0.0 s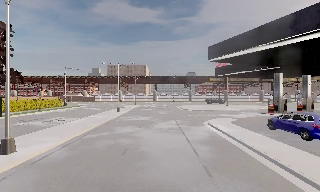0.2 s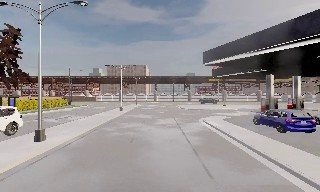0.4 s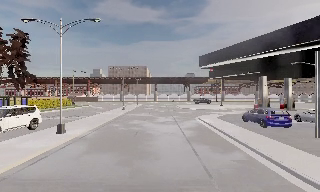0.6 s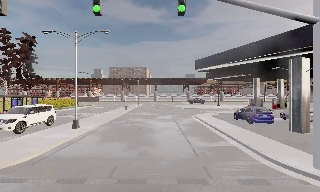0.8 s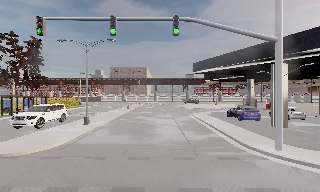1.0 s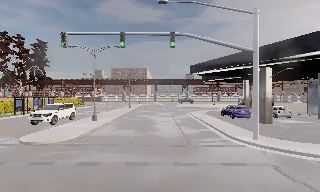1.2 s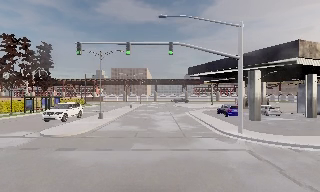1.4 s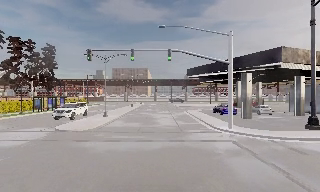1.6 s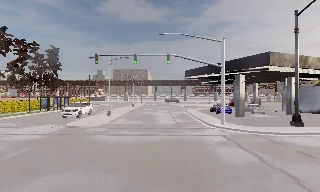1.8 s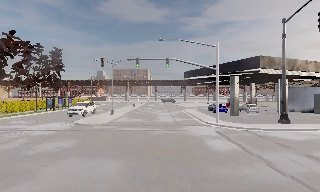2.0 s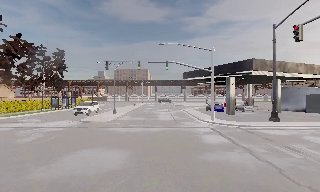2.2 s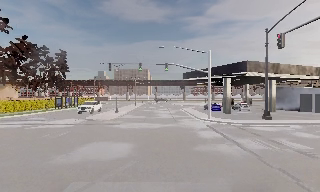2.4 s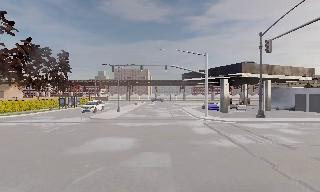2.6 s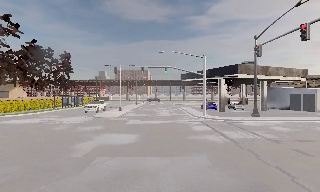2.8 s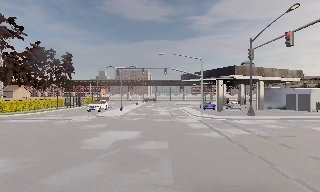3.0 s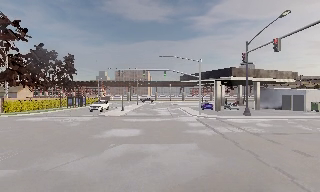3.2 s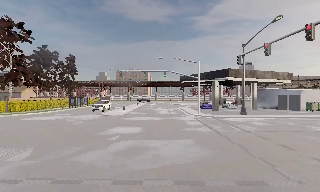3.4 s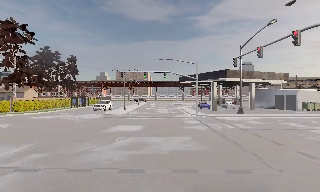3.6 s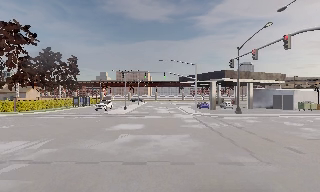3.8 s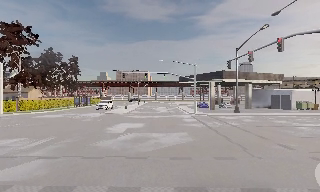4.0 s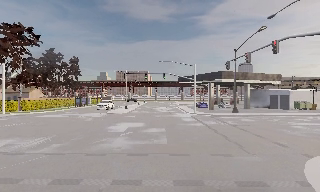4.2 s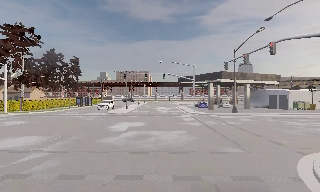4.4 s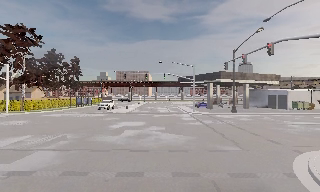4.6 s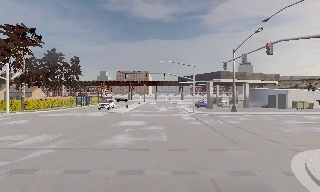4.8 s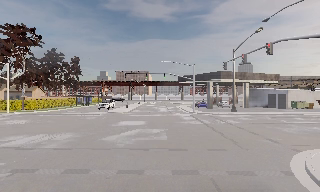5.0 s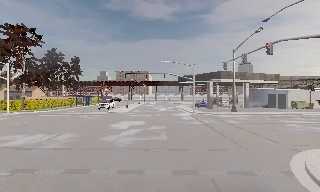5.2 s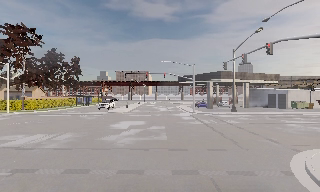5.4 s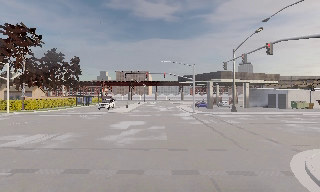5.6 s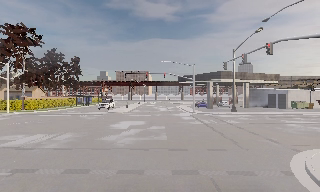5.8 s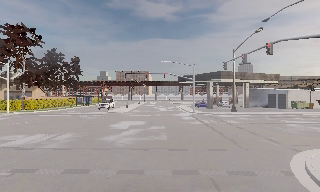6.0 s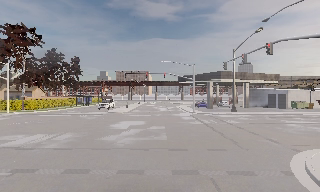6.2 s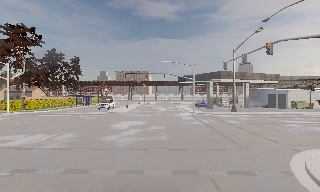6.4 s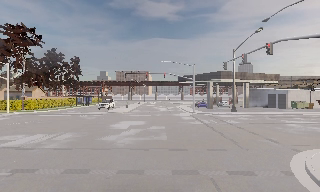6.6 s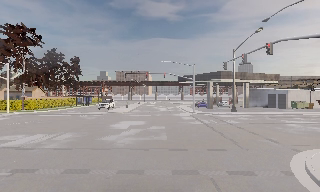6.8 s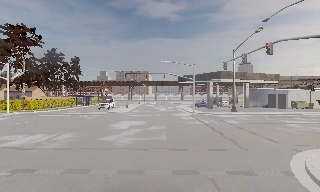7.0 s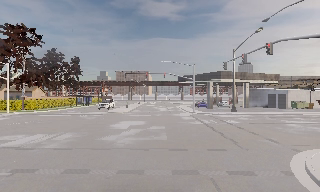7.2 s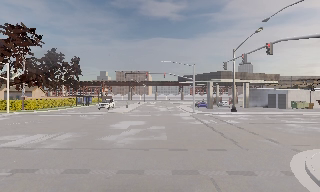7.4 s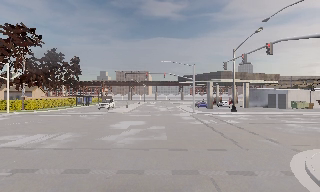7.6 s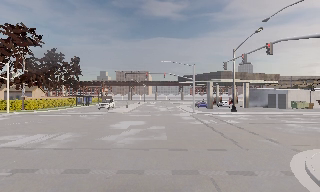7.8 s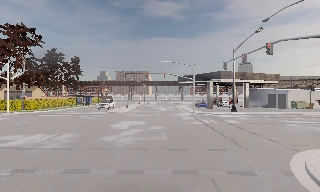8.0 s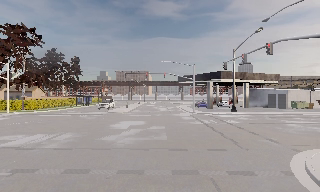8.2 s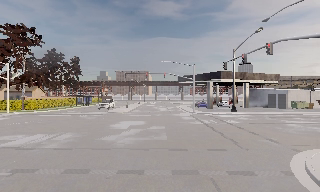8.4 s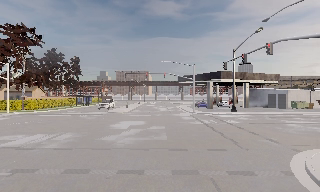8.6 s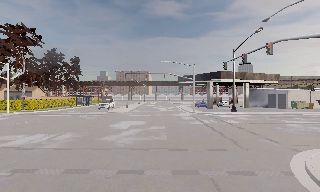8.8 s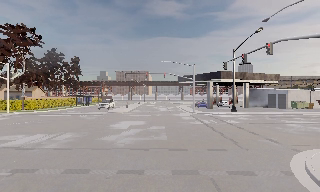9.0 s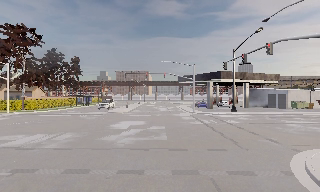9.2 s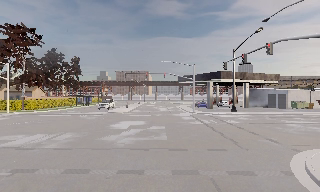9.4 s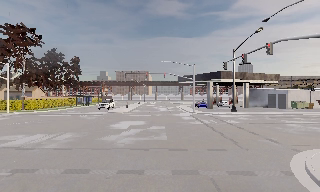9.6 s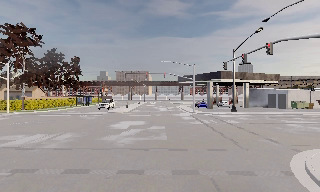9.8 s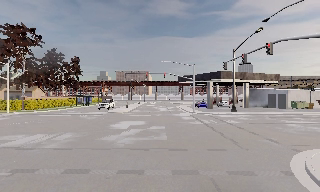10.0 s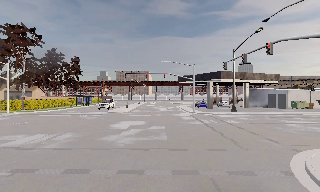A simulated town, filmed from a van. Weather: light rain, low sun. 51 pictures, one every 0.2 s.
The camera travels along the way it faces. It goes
backward.
0.0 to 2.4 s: The camera travels backward, about 20 m, so what stands in front gets smaller.
2.4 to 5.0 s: The camera travels backward, about 7 m, so what stands in front gets smaller. It loses speed.
5.0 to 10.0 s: The camera keeps its place and its aim.
The film runs backward here.
